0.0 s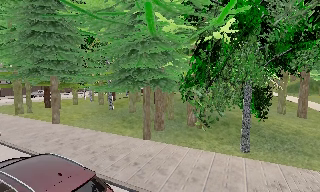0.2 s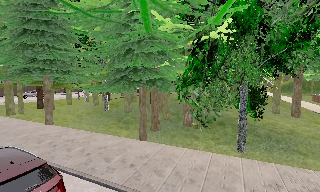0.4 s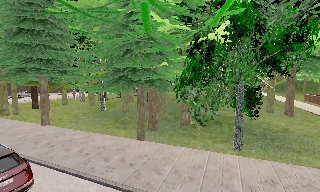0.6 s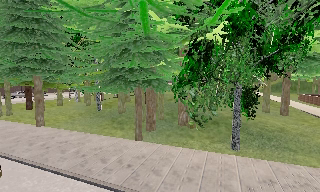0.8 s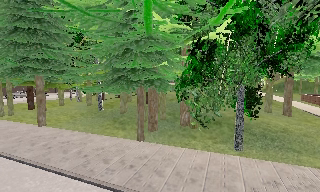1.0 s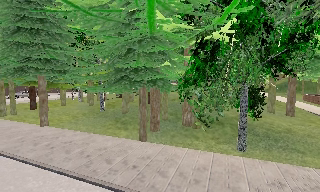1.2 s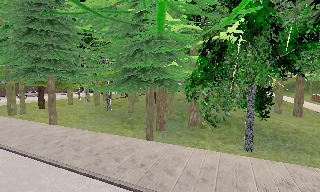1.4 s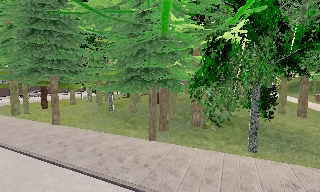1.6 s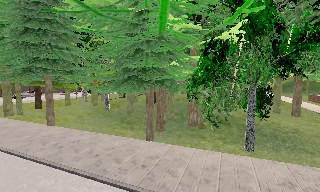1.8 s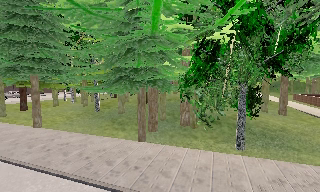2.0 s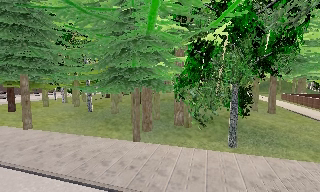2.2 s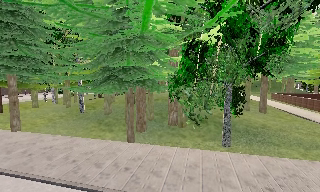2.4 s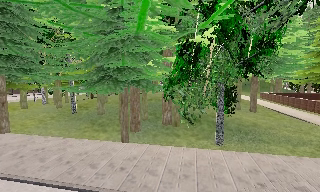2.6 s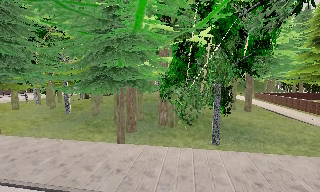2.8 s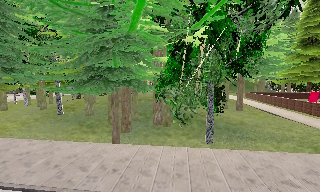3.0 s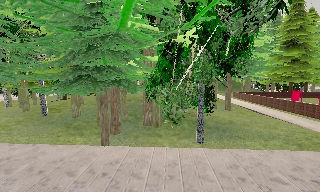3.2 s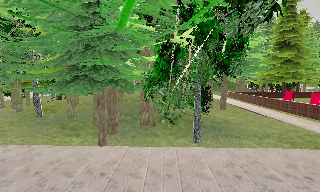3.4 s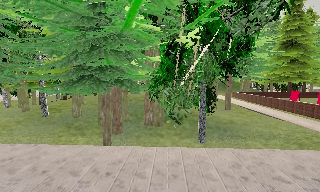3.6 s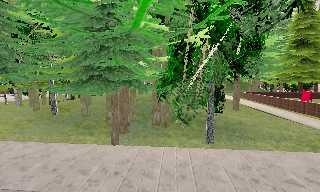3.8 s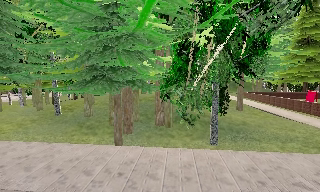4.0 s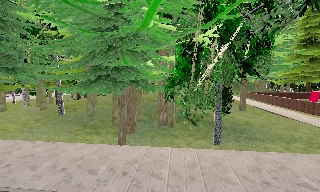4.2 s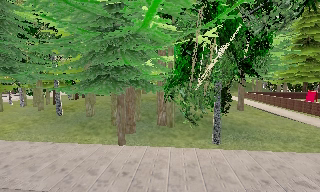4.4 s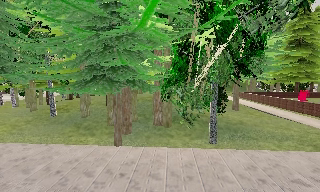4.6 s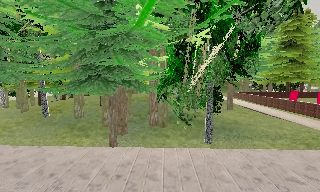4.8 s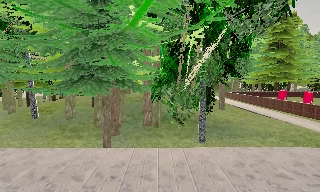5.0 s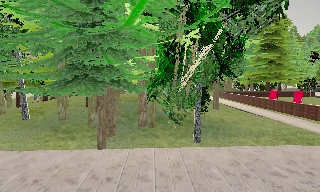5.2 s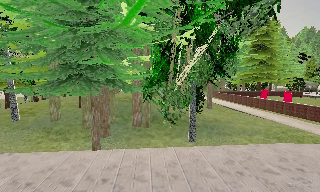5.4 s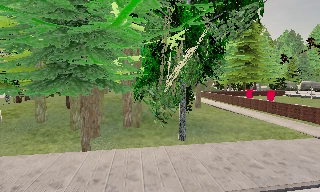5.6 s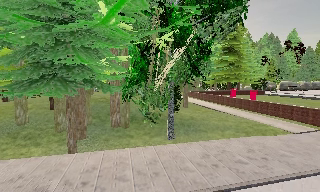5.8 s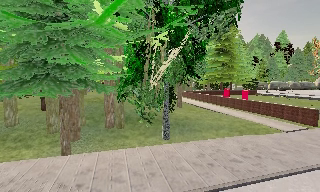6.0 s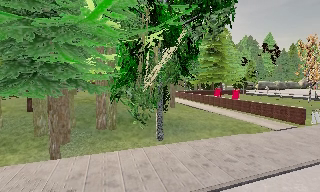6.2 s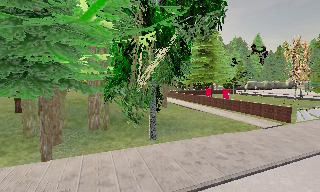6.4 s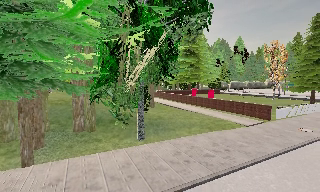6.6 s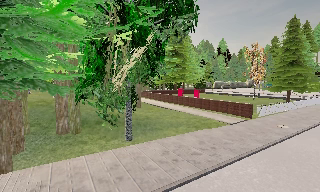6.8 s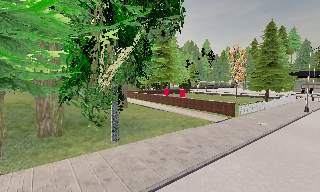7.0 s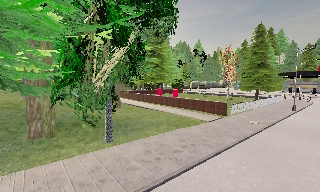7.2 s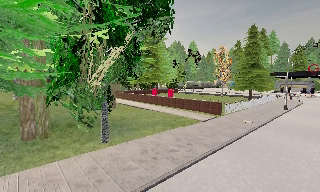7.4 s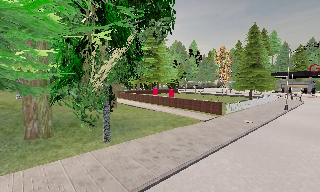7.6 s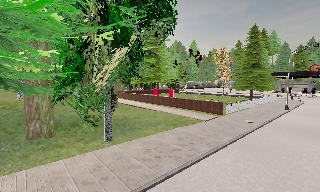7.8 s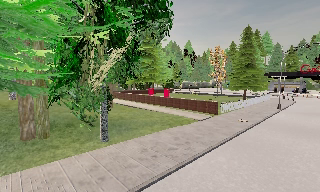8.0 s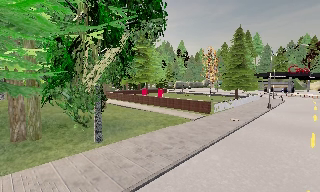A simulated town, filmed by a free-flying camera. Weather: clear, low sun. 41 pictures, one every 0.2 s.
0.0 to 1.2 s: The camera travels to its left, about 0.5 m.
1.2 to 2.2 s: The camera shifts only a little, or ends up much as it began.
2.2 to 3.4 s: The scene slides to the left, as the camera pans about 10 degrees to its right. It travels to its left, about 0.5 m.
3.4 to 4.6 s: The camera travels to its left, about 0.5 m, so close, fixed things drift to the right.
4.6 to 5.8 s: The camera pans to its right, which is clockwise from overhead, by about 20 degrees. It travels to its left, about 0.5 m.
5.8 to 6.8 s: The scene slides to the left, as the camera pans about 20 degrees to its right.
6.8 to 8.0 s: The camera shifts only a little, or ends up much as it began.
The film runs forward here.
